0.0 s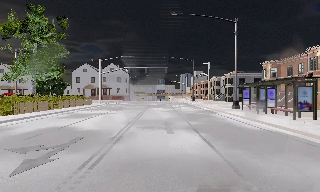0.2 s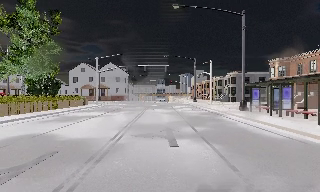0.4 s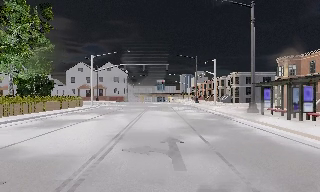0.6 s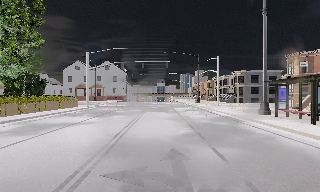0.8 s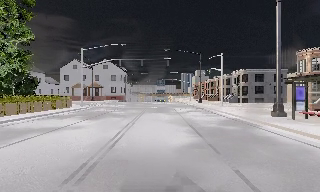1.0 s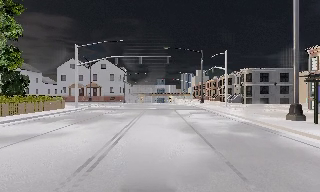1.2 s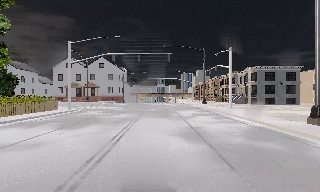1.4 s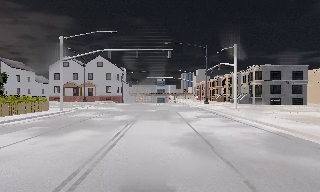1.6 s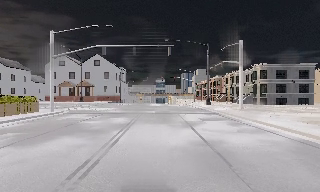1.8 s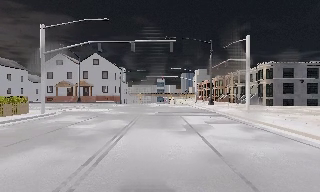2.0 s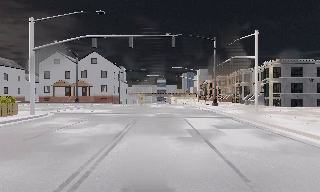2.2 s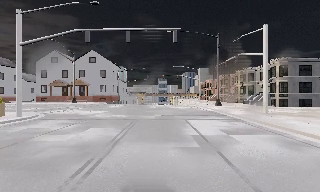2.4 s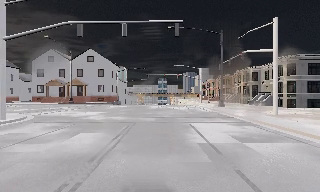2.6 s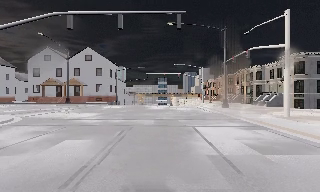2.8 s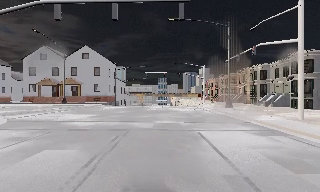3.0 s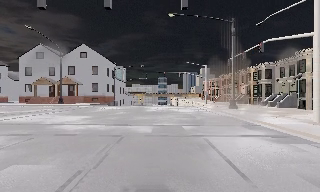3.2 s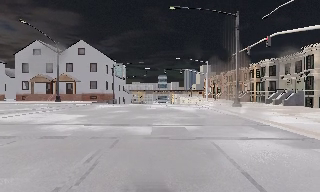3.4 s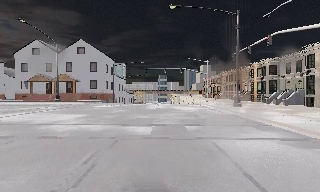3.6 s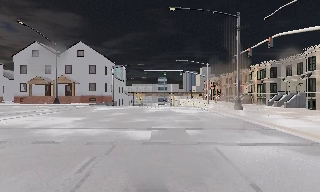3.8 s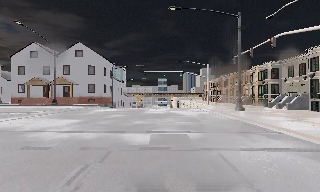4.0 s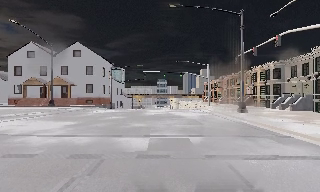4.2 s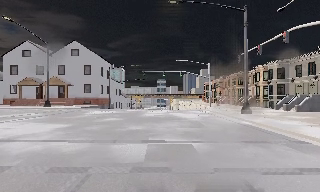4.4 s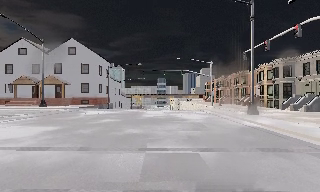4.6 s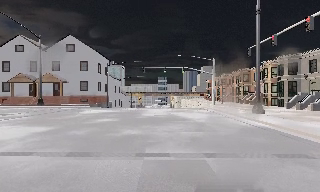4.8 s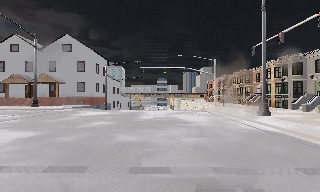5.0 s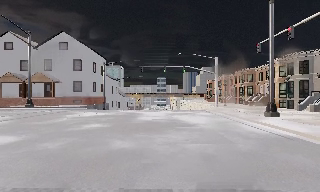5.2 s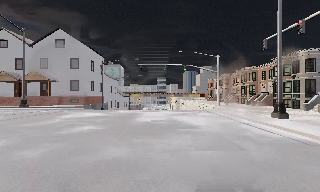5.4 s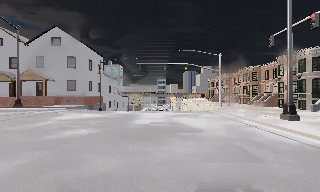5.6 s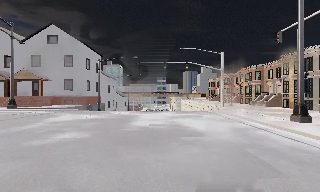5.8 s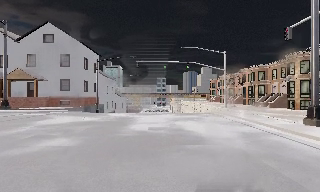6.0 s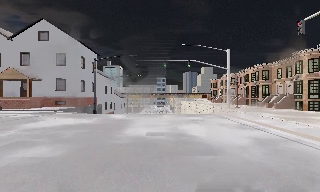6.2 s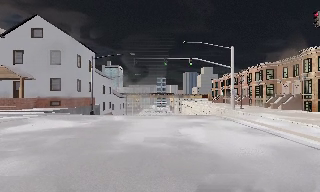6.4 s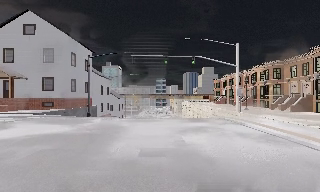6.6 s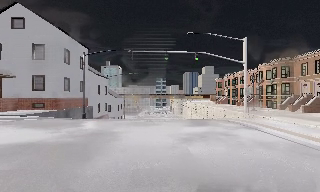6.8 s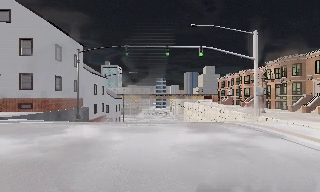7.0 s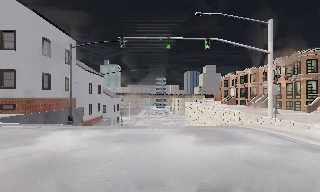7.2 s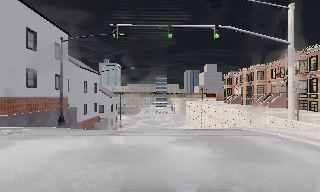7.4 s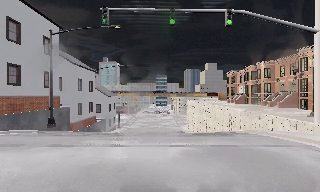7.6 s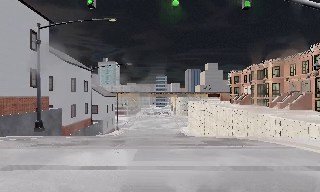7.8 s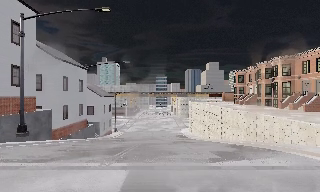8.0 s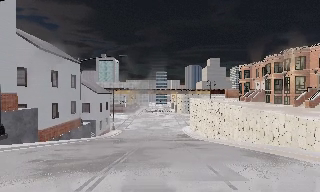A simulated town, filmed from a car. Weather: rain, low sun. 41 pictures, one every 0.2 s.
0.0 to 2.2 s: The camera travels forward, about 16 m, so what stands in front looms larger.
2.2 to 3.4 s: The camera travels forward, about 6 m, so what stands in front looms larger. It loses speed.
3.4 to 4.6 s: The camera travels forward, about 4 m, so what stands in front looms larger. It gains speed.
4.6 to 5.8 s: The camera travels forward, about 5 m, so what stands in front looms larger.
5.8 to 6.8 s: The camera travels forward, about 7 m, so what stands in front looms larger. It gains speed.
6.8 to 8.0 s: The camera travels forward, about 11 m, so what stands in front looms larger.
The film runs forward here.
